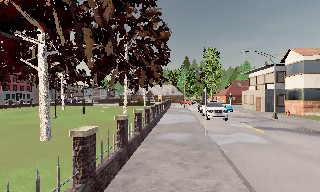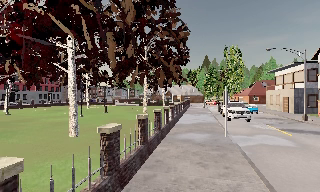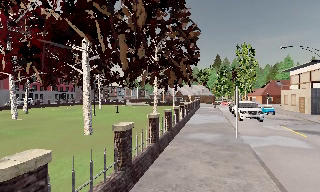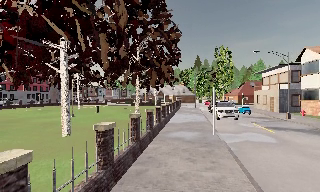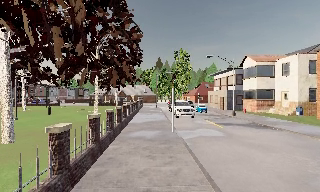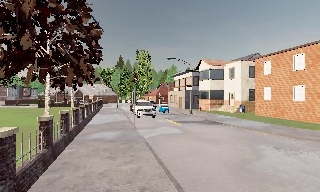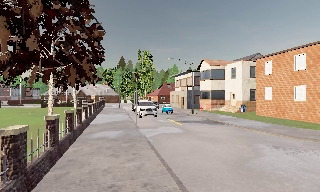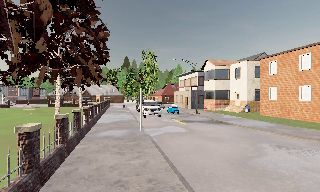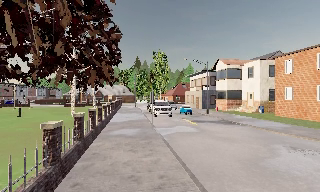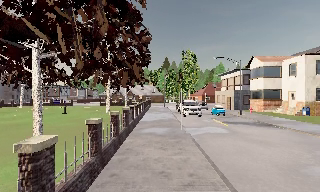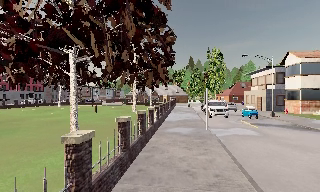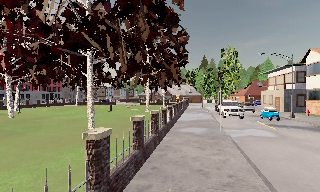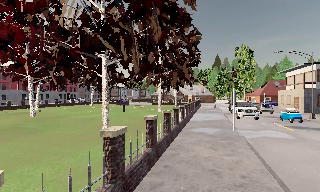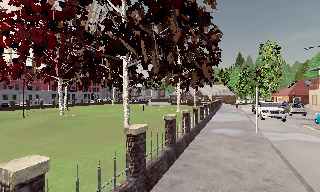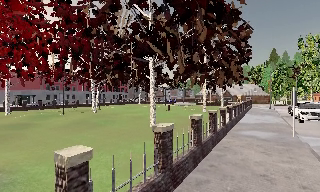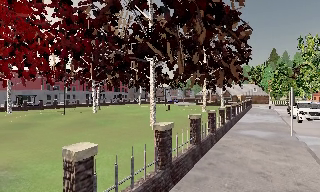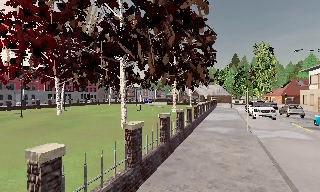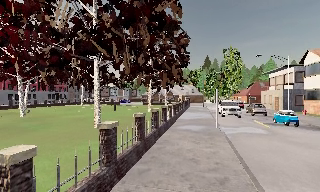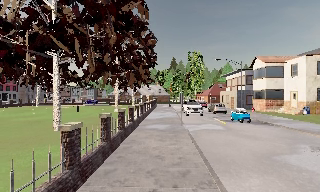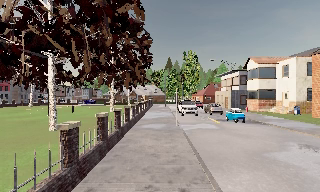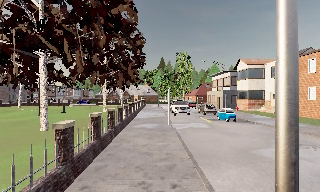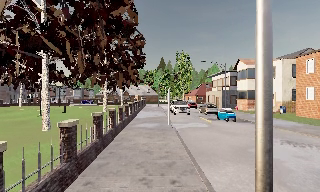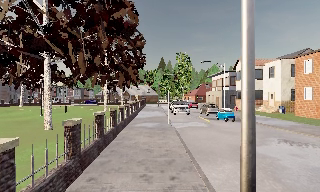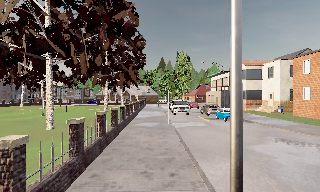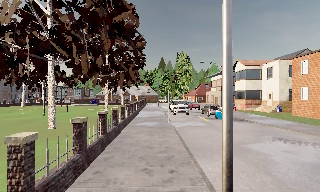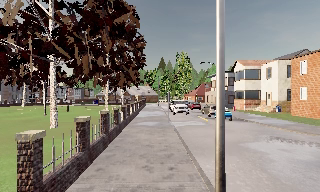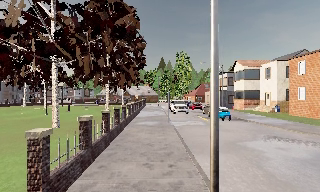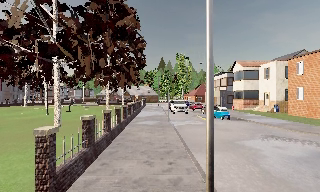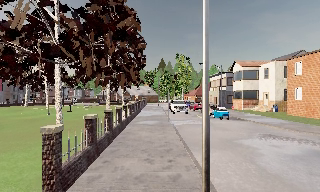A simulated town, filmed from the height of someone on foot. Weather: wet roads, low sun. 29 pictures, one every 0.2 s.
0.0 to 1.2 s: The camera pans to its right, which is clockwise from overhead, by about 25 degrees. It travels backward, about 1 m, so what stands in front gets smaller.
1.2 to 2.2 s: The camera pans to its left, which is counterclockwise from overhead, by about 30 degrees. It travels backward, about 1 m, so what stands in front gets smaller.
2.2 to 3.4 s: The camera travels backward, about 1 m, so what stands in front gets smaller.
3.4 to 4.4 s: The camera swings to its right by about 15 degrees, and the scene slides to the left. It travels backward, about 1 m, so what stands in front gets smaller.
4.4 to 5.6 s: The camera travels backward, about 1.5 m, so what stands in front gets smaller.
The film runs backward here.
